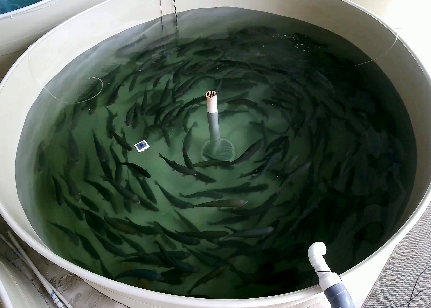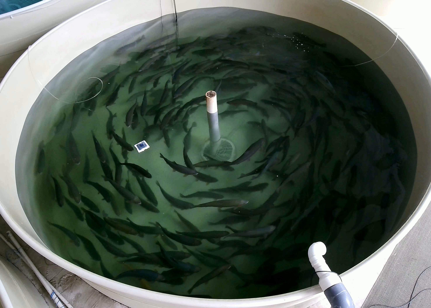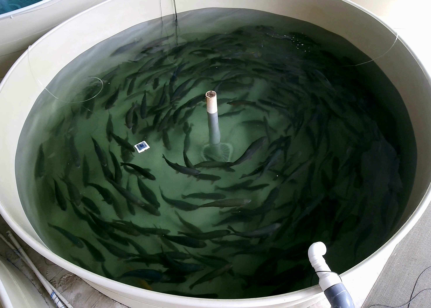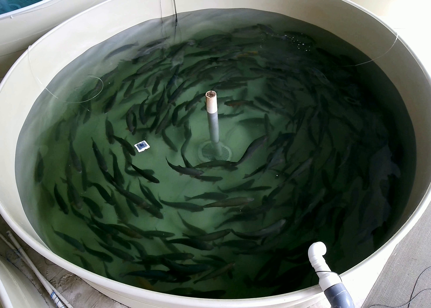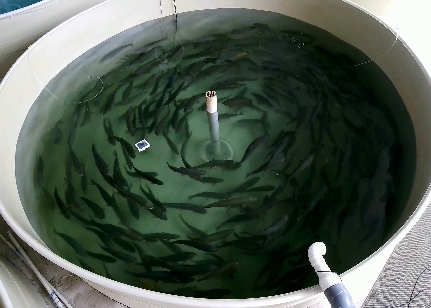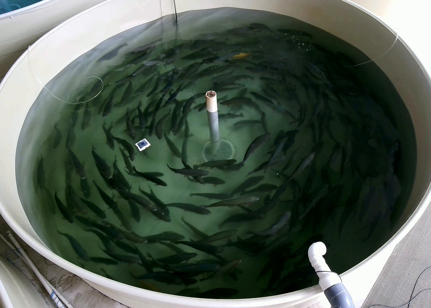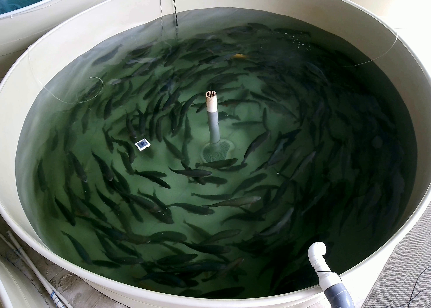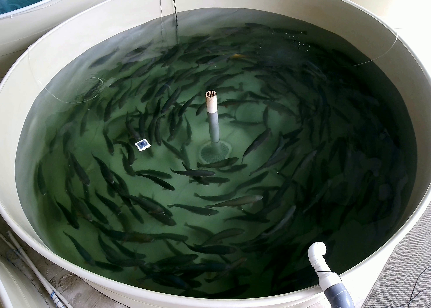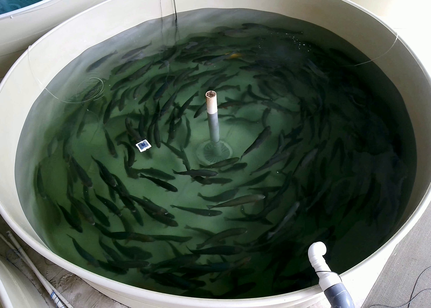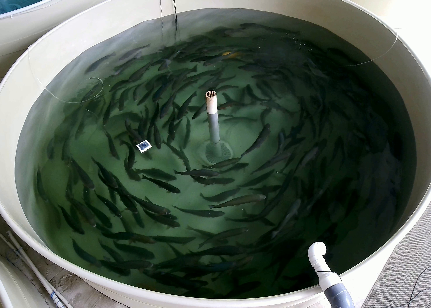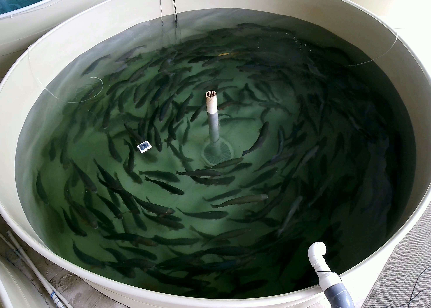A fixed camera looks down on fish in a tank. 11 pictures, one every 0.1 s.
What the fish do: Normal cruising.
